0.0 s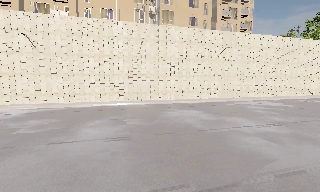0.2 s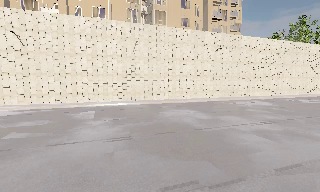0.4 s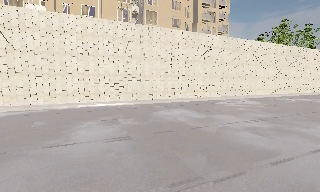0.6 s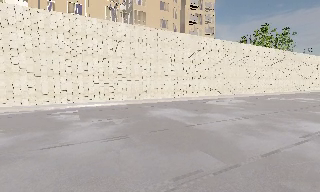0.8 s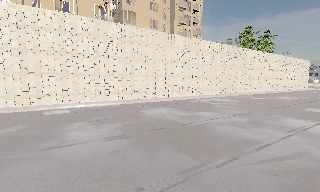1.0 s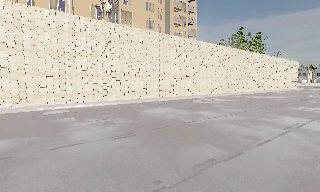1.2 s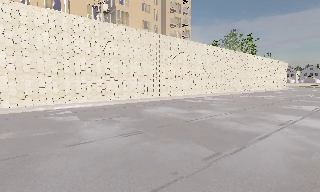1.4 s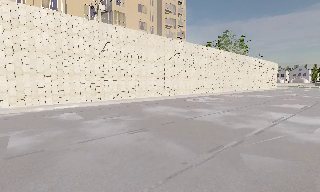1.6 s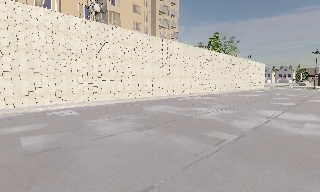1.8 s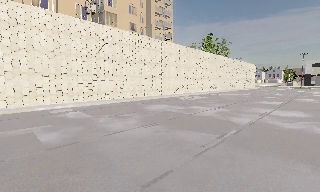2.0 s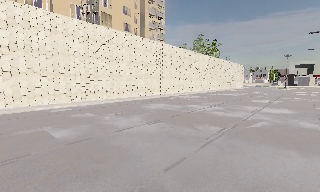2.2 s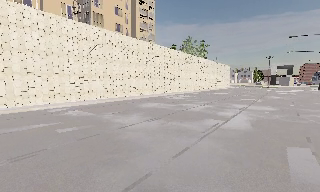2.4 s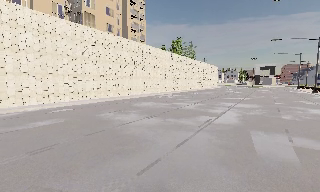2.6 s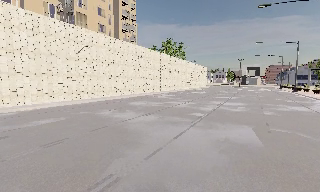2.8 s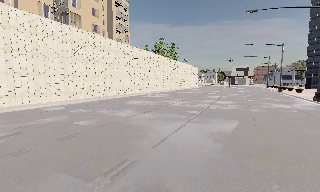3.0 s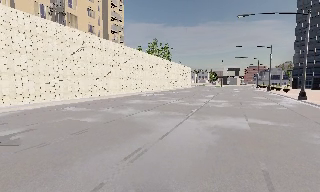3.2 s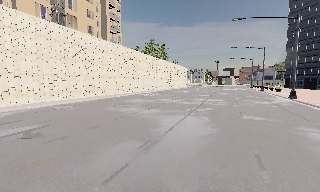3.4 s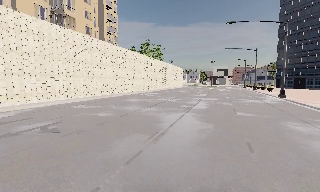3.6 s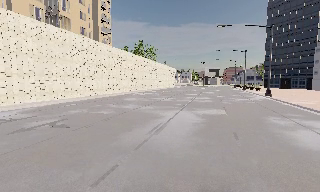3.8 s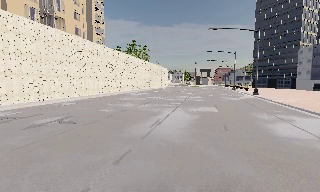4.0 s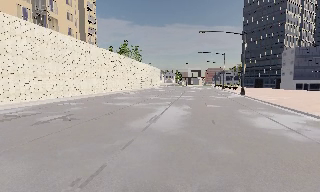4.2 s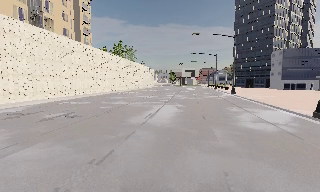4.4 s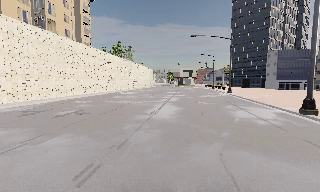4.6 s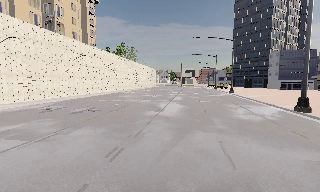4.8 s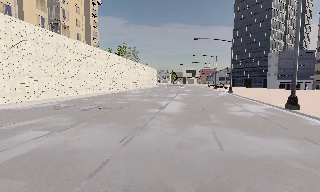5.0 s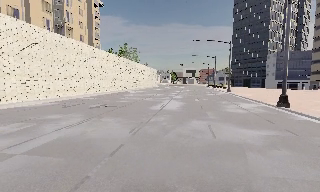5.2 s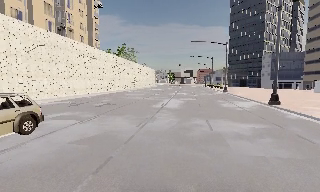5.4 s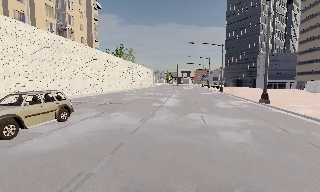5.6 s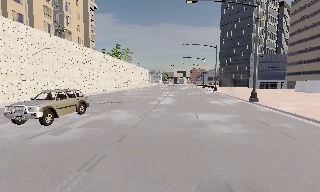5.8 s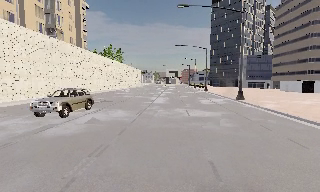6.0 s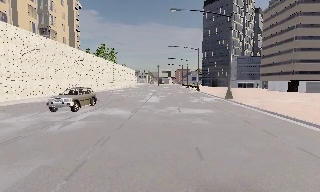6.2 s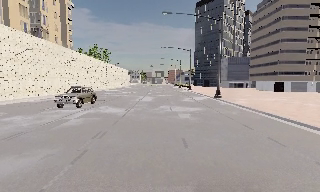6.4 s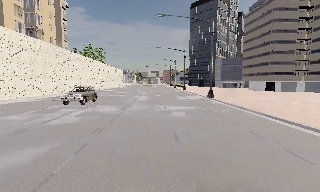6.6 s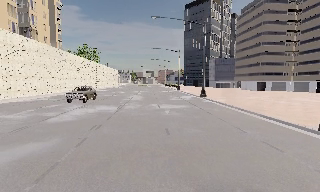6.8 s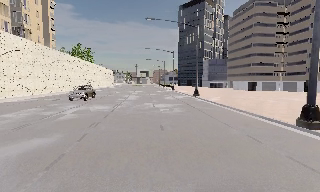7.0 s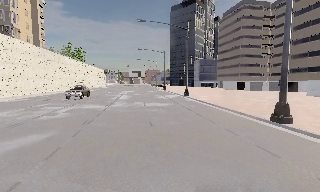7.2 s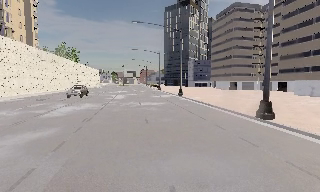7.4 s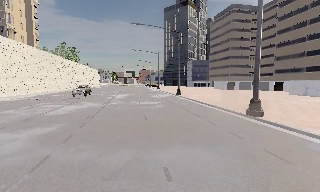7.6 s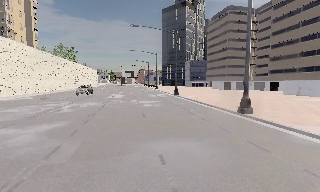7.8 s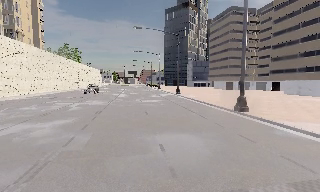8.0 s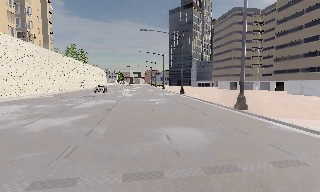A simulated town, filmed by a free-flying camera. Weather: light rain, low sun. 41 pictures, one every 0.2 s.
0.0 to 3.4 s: The camera pans to its right, which is clockwise from overhead, by about 55 degrees. It travels backward and to its left, about 13 m. It gains speed.
3.4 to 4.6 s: The camera pans to its right, which is clockwise from overhead, by about 10 degrees. It travels backward, about 6 m, so what stands in front gets smaller.
4.6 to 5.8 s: The camera travels backward, about 6 m, so what stands in front gets smaller.
5.8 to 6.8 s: The camera pans to its right, which is clockwise from overhead, by about 10 degrees. It travels backward, about 3.5 m, so what stands in front gets smaller.
6.8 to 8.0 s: The camera travels backward, about 5 m, so what stands in front gets smaller.
The film runs backward here.
